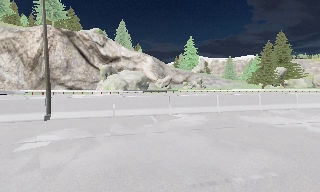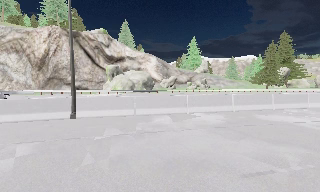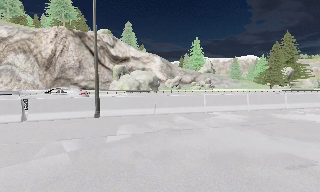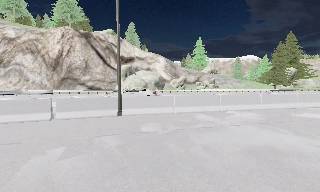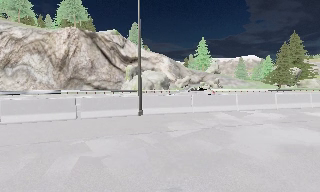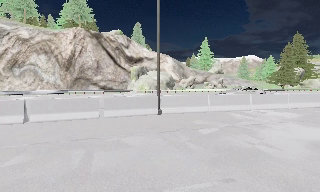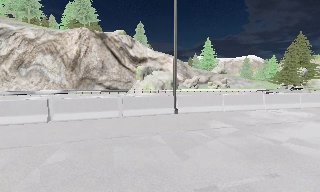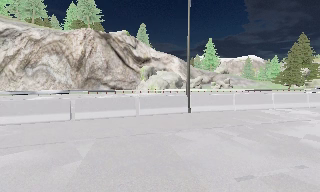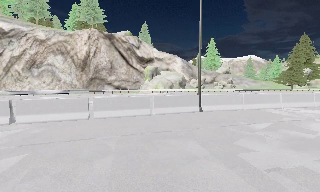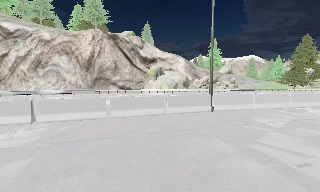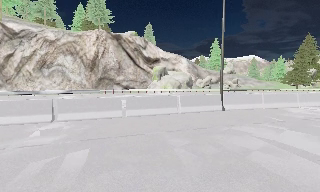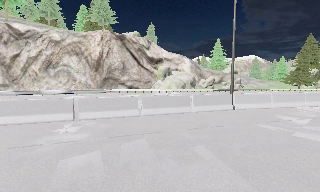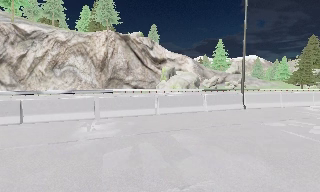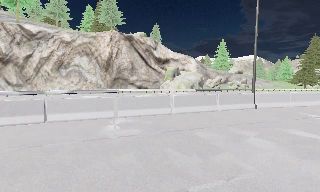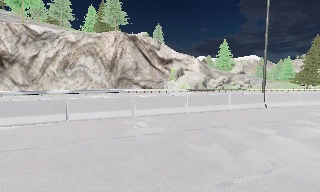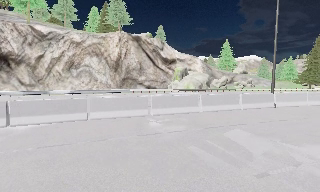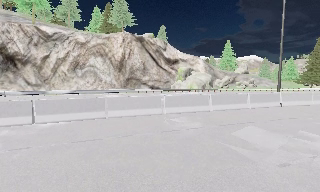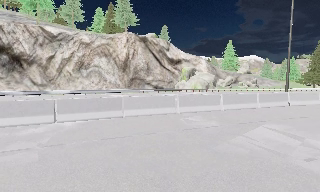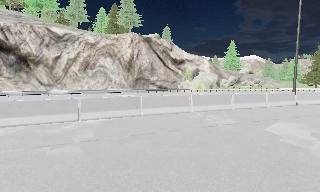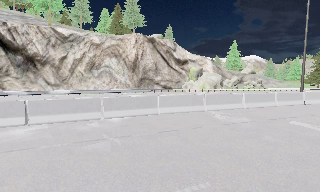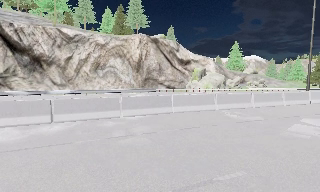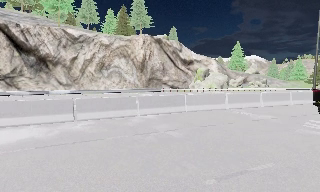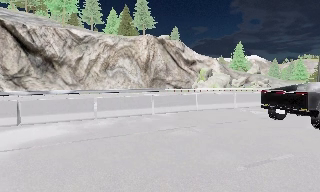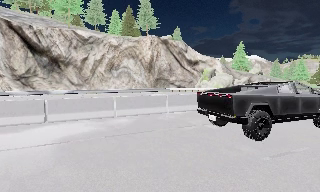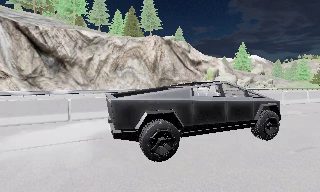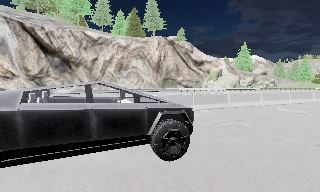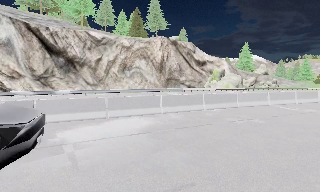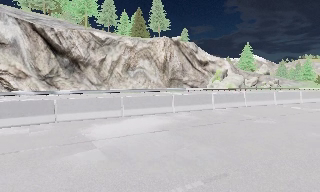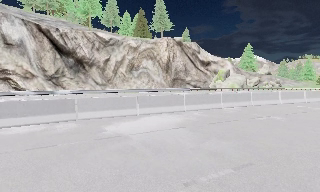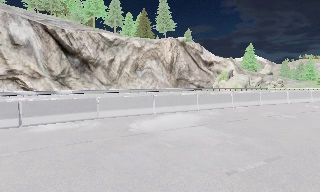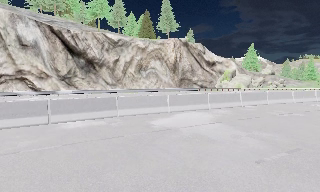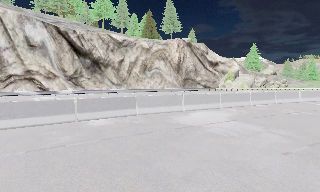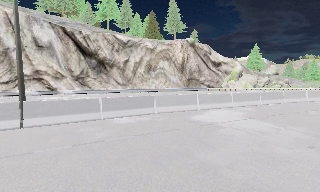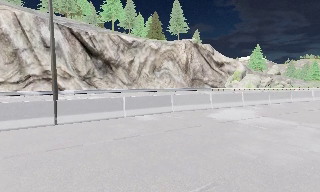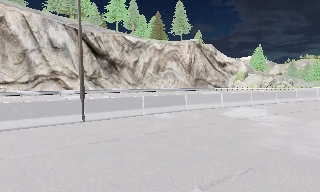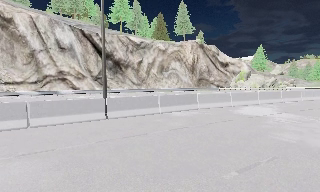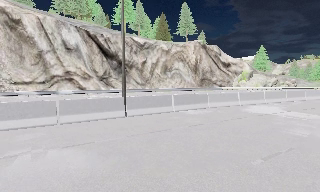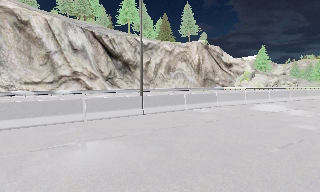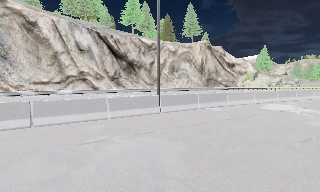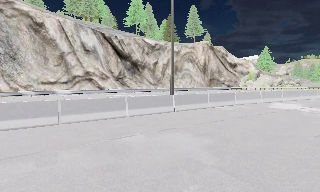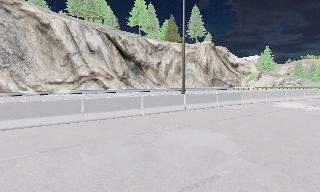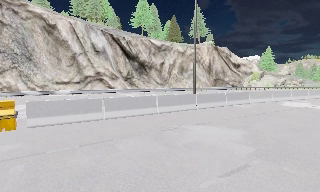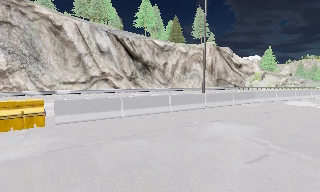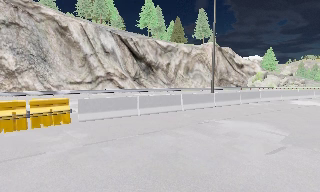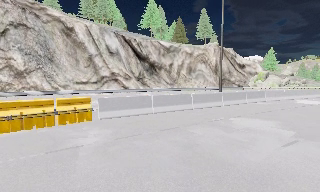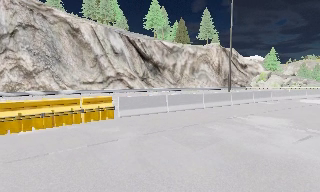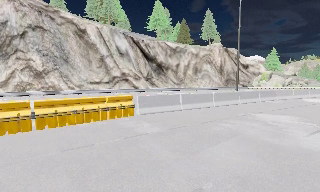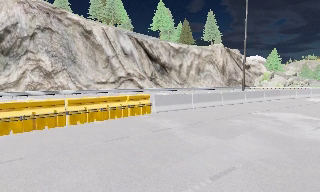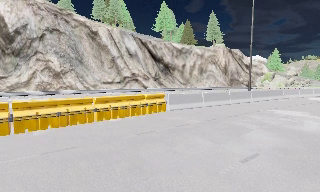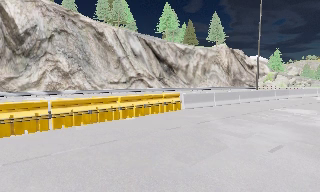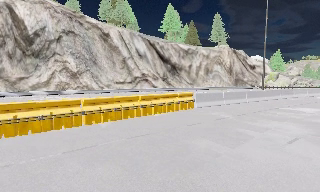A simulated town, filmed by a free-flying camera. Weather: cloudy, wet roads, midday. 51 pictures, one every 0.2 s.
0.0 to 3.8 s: The camera travels to its left, about 20 m, so close, fixed things drift to the right.
3.8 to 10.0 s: The camera travels to its left and backward, about 35 m, so close, fixed things drift to the right.
The film runs backward here.
